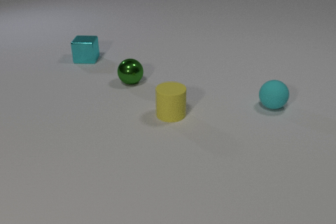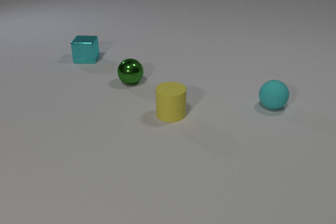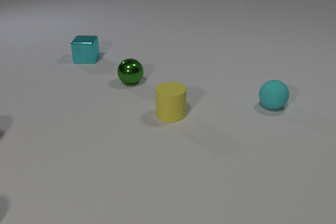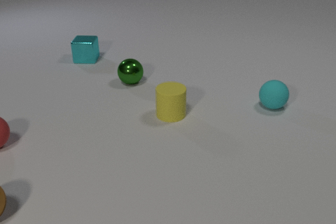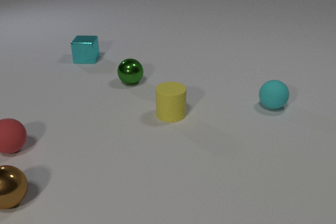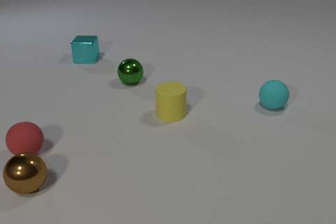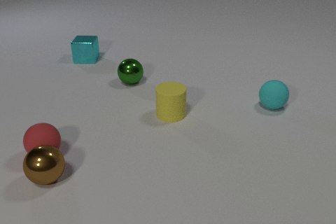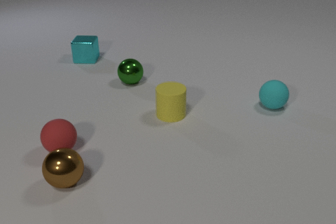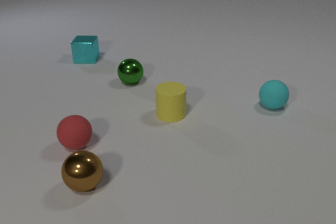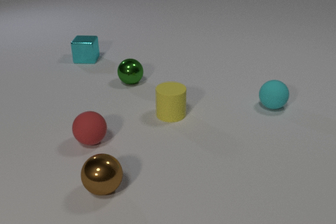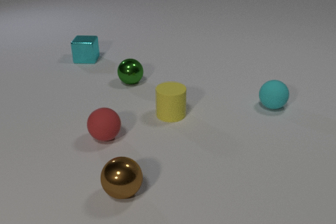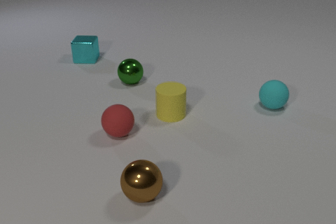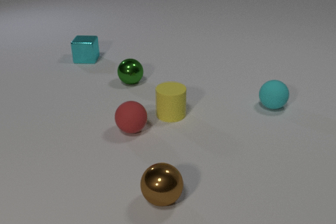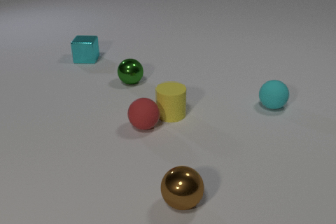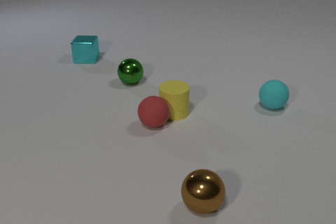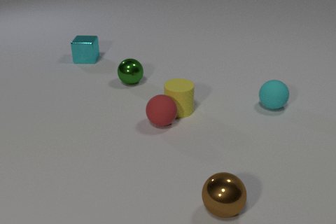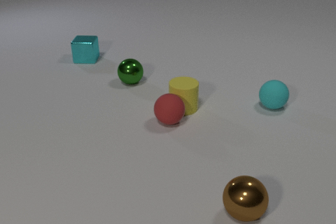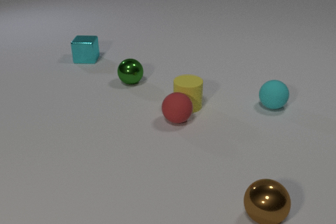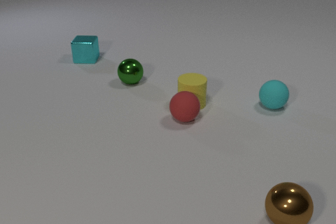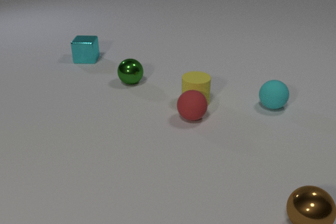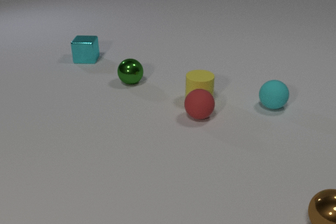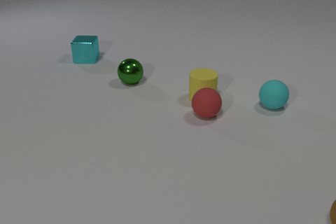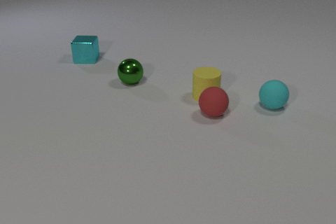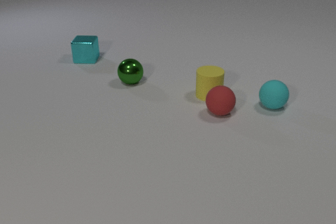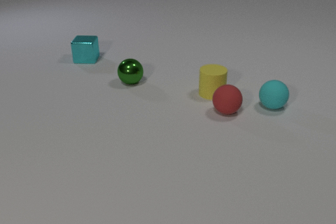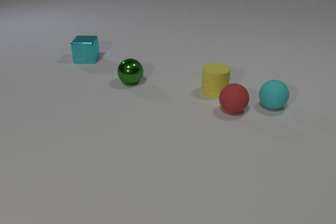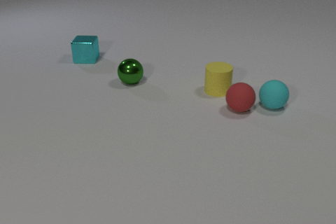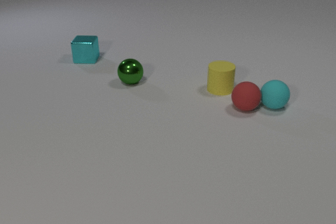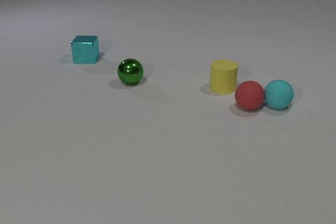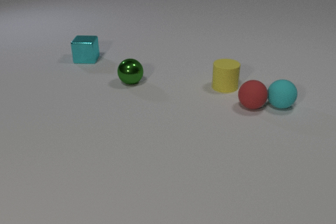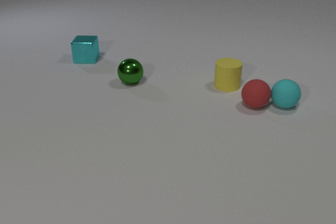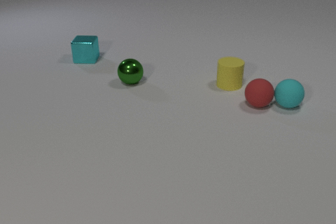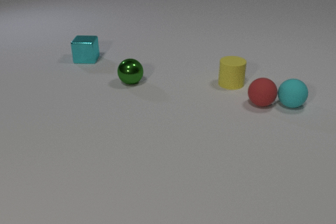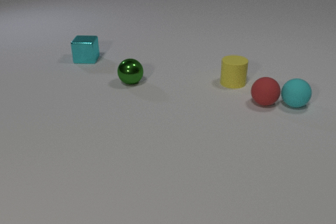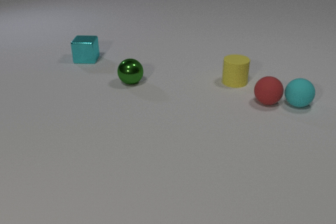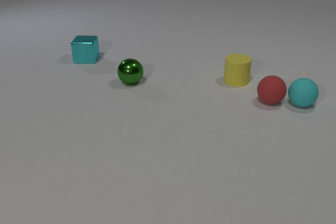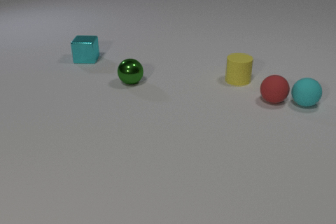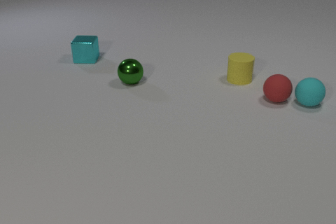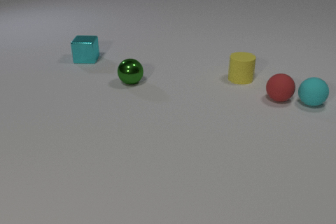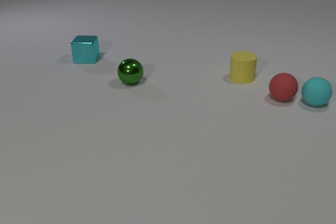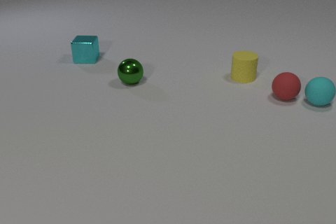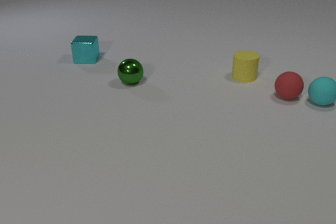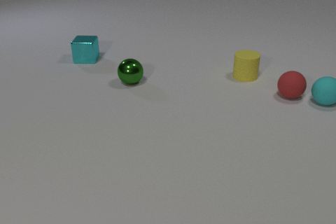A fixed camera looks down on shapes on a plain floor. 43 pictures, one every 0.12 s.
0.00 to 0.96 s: The brown metal sphere comes in at the left edge, rolls to the right. The red rubber sphere comes in at the left edge, rolls to the right. The brown metal sphere and the red rubber sphere collide.
0.96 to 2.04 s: The brown metal sphere rolls to the right. The red rubber sphere rolls to the right. The yellow rubber cylinder slides away from the camera and to the right. The red rubber sphere and the yellow rubber cylinder collide.
2.04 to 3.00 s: The brown metal sphere rolls to the right, leaves at the right edge. The red rubber sphere rolls to the right and away from the camera. The yellow rubber cylinder slides away from the camera and to the right.
3.00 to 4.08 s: The red rubber sphere rolls to the right and away from the camera. The yellow rubber cylinder slides away from the camera and to the right. The cyan rubber sphere rolls to the right and away from the camera. The red rubber sphere and the cyan rubber sphere collide.
4.08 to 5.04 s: The red rubber sphere rolls to the right and away from the camera. The yellow rubber cylinder slides away from the camera and to the right. The cyan rubber sphere rolls to the right and away from the camera.
What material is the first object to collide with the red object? metal.
Are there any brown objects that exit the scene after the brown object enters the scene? yes.
What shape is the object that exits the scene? sphere.
